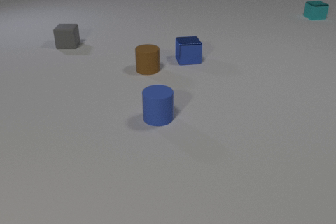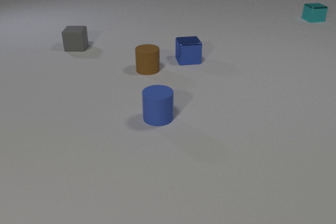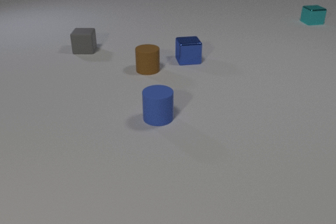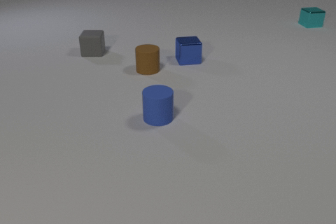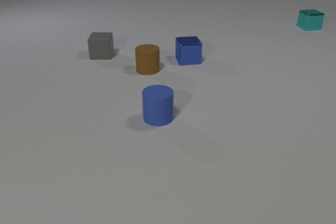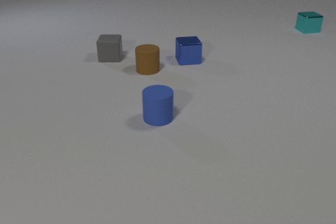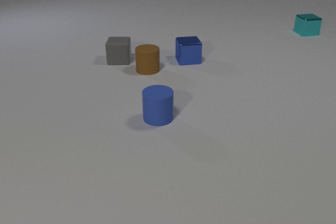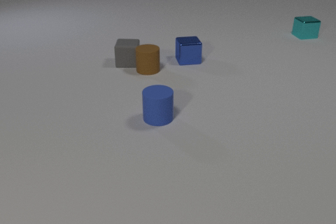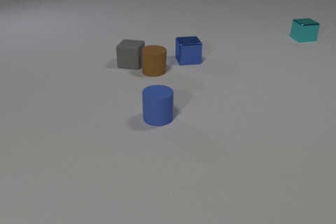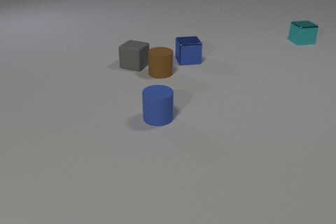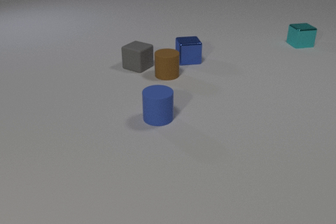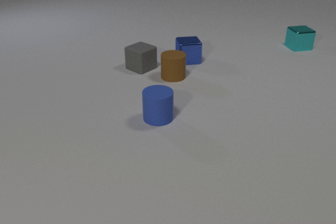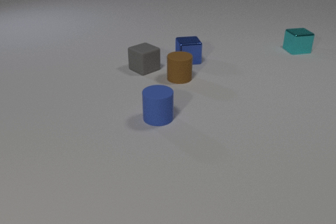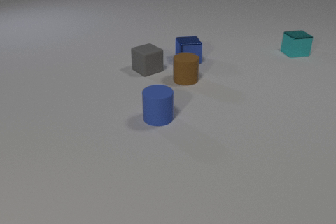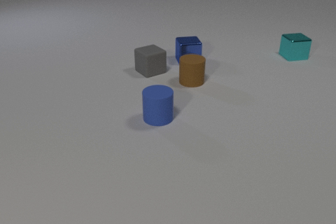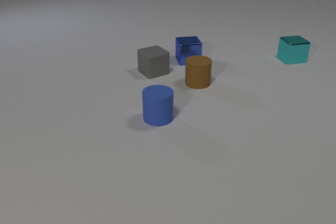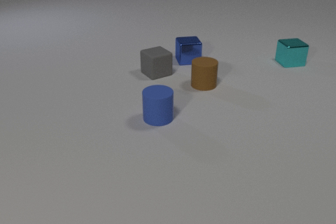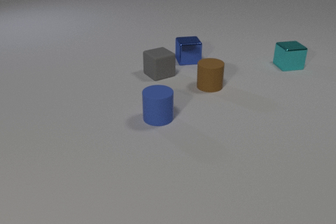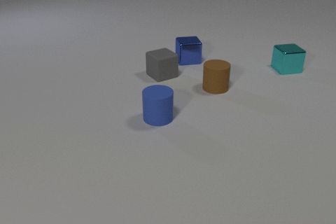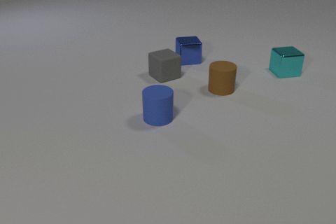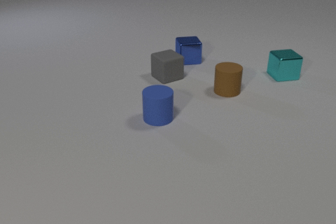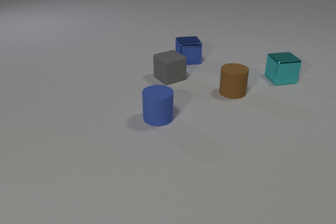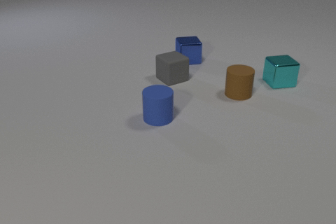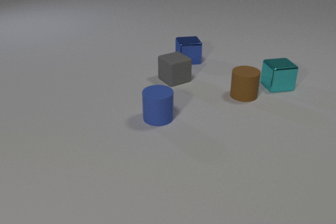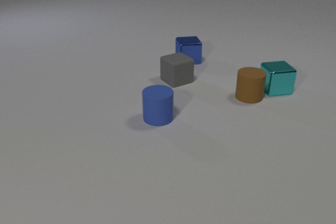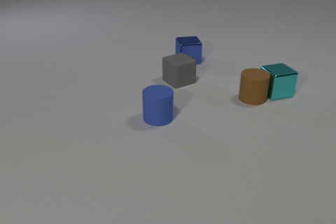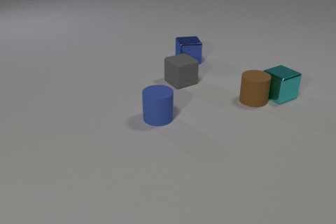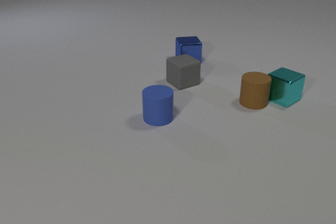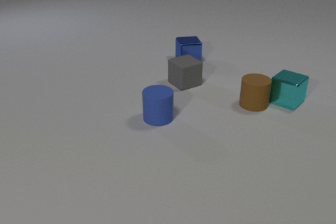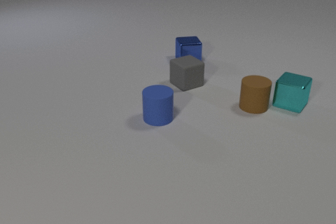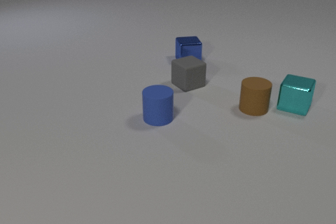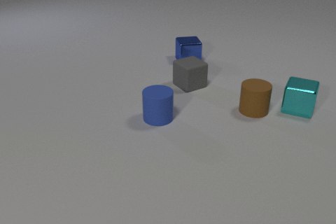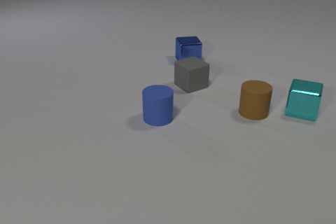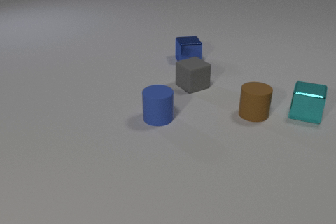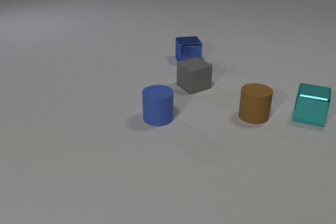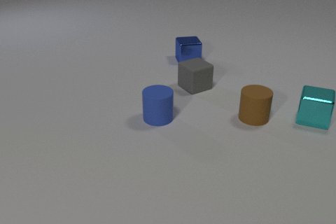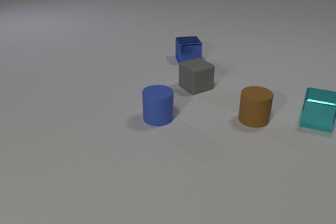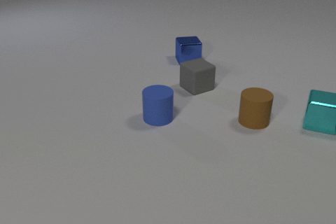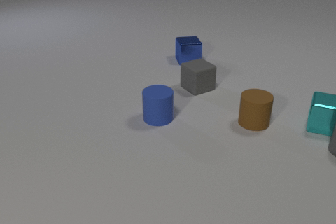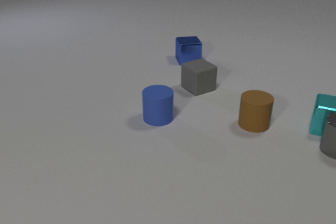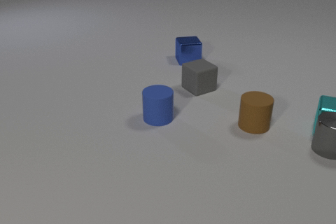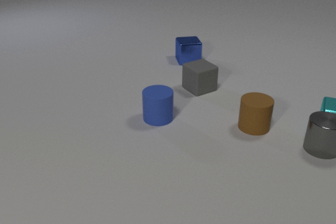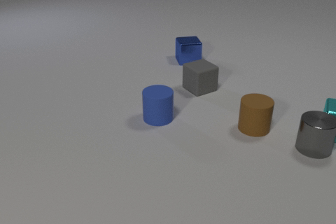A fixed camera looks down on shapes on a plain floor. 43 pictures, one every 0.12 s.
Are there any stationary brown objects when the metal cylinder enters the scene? no.
What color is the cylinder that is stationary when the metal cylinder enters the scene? blue.
How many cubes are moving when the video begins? 2.
0.00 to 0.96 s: The gray rubber cube slides toward the camera and to the right. The brown rubber cylinder slides to the right. The cyan metal cube slides toward the camera. The gray rubber cube and the brown rubber cylinder collide.
0.96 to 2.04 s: The gray rubber cube slides to the right and toward the camera, spins so that its near face slides to the left, clockwise seen from above. The brown rubber cylinder slides to the right and toward the camera. The cyan metal cube slides toward the camera.
2.04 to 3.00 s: The gray rubber cube slides to the right and toward the camera. The brown rubber cylinder slides to the right and toward the camera. The cyan metal cube slides toward the camera. The brown rubber cylinder and the cyan metal cube collide.
3.00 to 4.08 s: The gray rubber cube slides to the right and toward the camera. The brown rubber cylinder slides toward the camera. The cyan metal cube slides toward the camera and to the right, spins counterclockwise seen from above by about 45 degrees, its near face sliding to the right.
4.08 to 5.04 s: The gray rubber cube slides to the right. The brown rubber cylinder slides toward the camera. The cyan metal cube slides to the right and toward the camera. The gray metal cylinder comes in at the right edge, slides to the left. The cyan metal cube and the gray metal cylinder collide.
